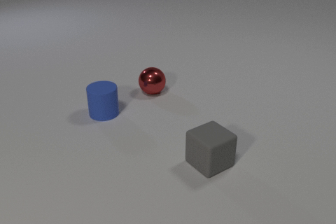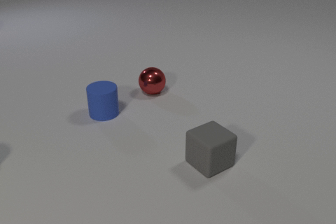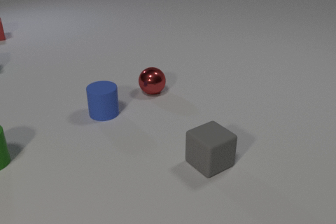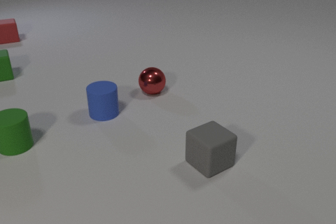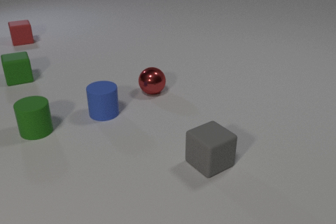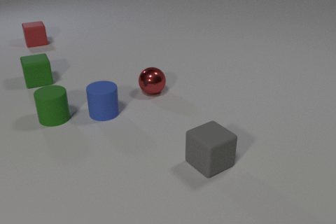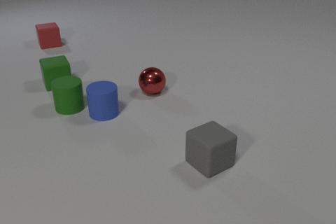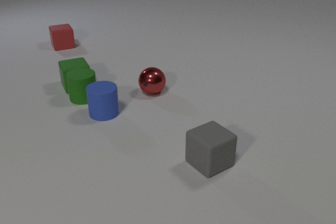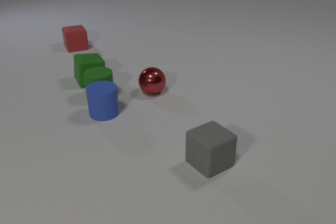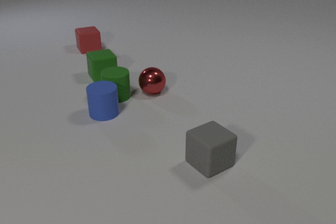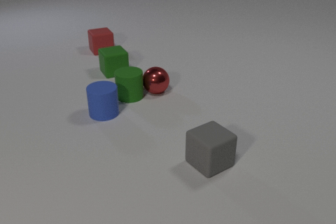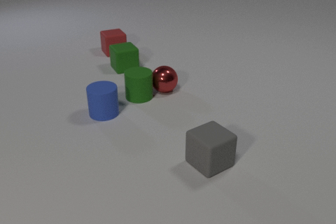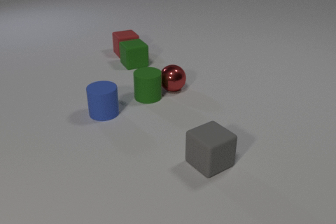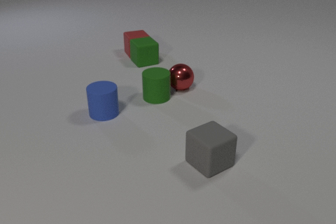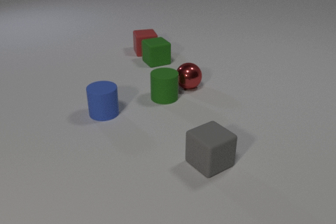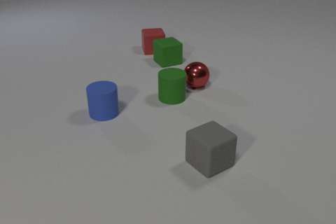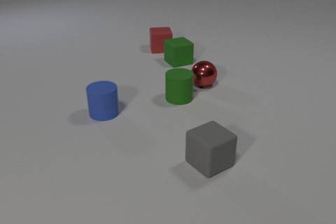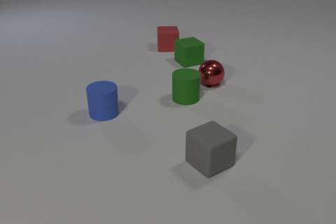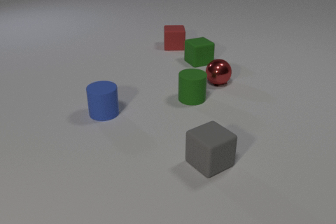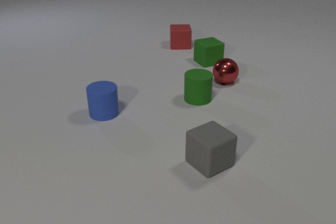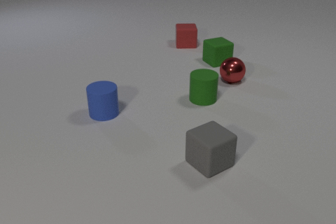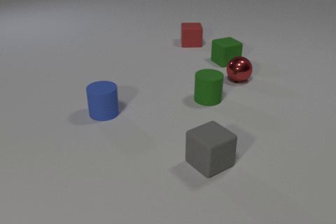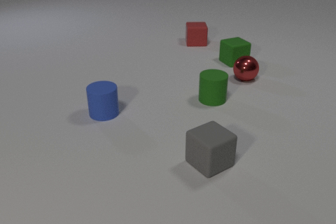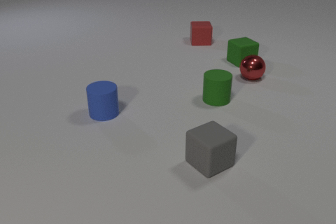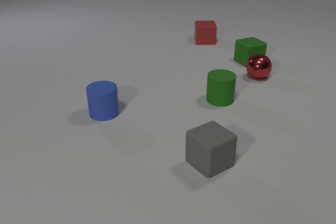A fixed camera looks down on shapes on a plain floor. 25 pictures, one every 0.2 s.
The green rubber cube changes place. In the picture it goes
to the right.
The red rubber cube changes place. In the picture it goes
to the right.
0.0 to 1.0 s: The green rubber cylinder comes in at the left edge, slides to the right and away from the camera. The green rubber cube comes in at the left edge, slides to the right and toward the camera. The red rubber cube comes in at the left edge, slides to the right and toward the camera.
1.0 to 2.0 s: The green rubber cylinder slides to the right and away from the camera. The green rubber cube slides to the right. The red rubber cube slides to the right and toward the camera. The green rubber cylinder and the green rubber cube collide. The green rubber cylinder and the red metal sphere collide.
2.0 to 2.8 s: The green rubber cylinder slides to the right. The green rubber cube slides to the right and away from the camera. The red metal sphere rolls to the right. The red rubber cube slides to the right. The green rubber cube and the red rubber cube collide.
2.8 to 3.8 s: The green rubber cylinder slides to the right. The green rubber cube slides to the right. The red metal sphere rolls to the right and away from the camera. The red rubber cube slides to the right and away from the camera.
3.8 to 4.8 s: The green rubber cylinder slides to the right. The green rubber cube slides to the right. The red metal sphere rolls to the right and away from the camera. The red rubber cube slides to the right and away from the camera.
What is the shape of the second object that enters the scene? cube.
What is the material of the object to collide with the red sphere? rubber.
What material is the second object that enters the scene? rubber.
